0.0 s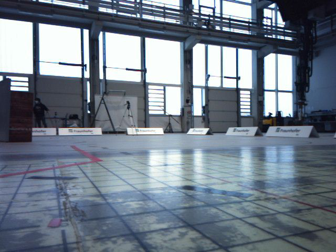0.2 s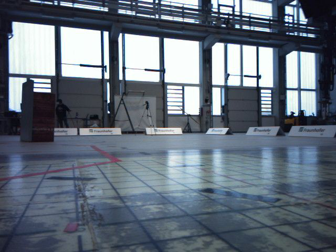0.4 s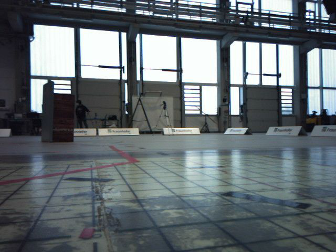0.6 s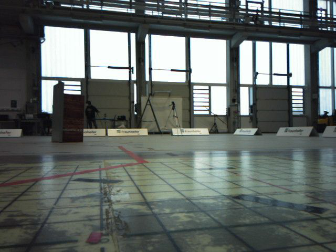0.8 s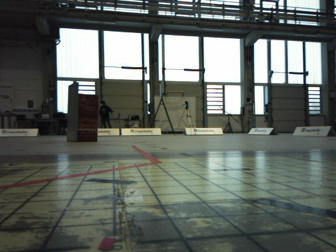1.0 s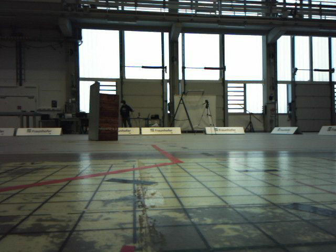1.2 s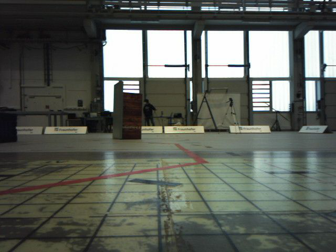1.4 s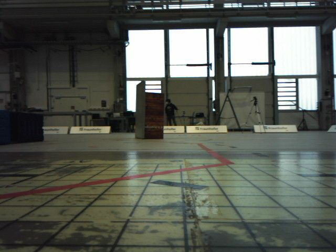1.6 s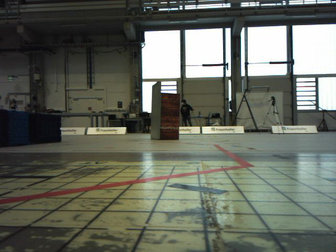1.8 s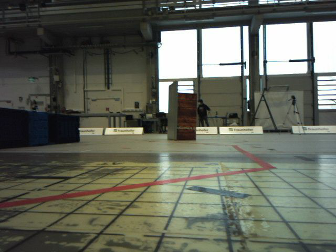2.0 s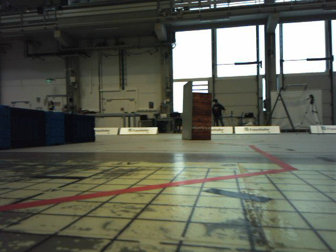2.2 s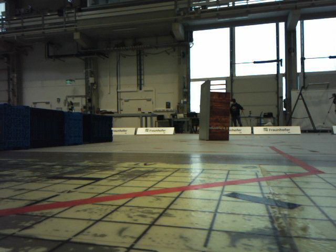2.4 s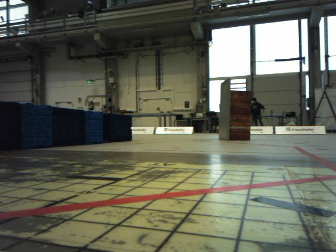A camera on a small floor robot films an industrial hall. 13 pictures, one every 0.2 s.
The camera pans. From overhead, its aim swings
counterclockwise.
The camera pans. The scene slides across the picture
to the right.
0.0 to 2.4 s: The camera swings to its left by about 40 degrees, and the scene slides to the right. It travels forward, about 0.4 m.
The film runs forward here.
